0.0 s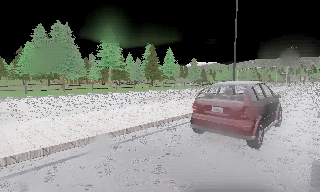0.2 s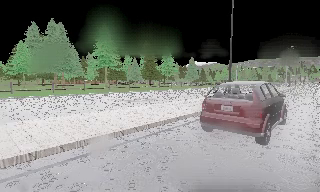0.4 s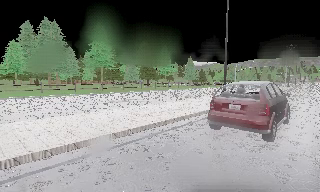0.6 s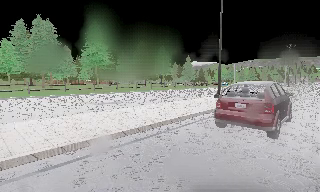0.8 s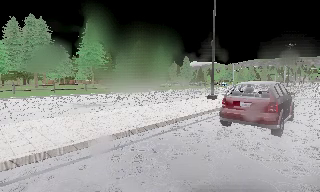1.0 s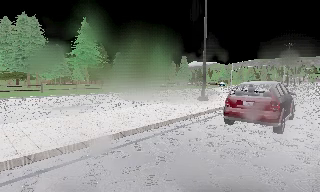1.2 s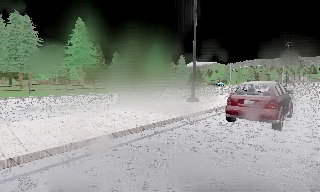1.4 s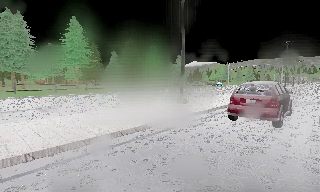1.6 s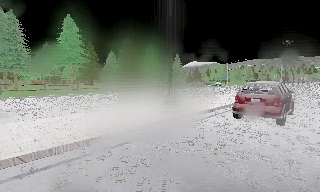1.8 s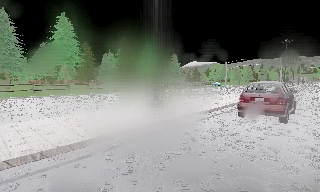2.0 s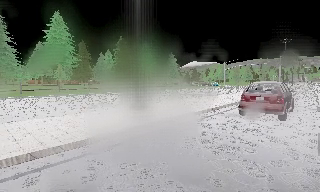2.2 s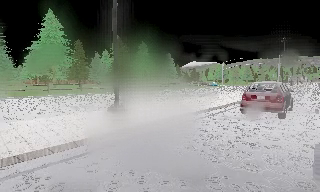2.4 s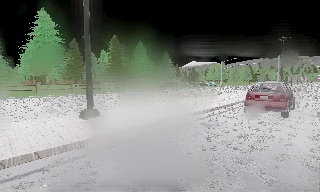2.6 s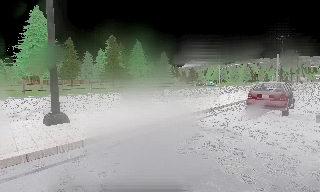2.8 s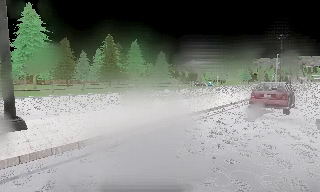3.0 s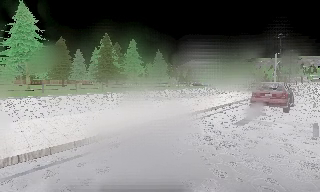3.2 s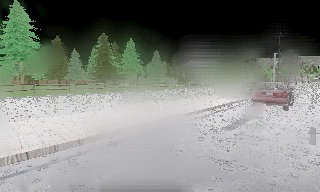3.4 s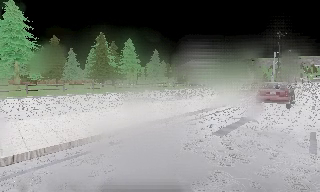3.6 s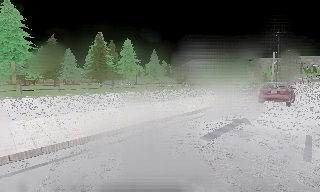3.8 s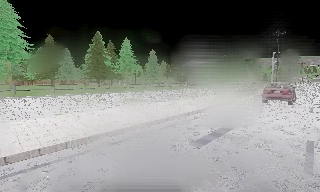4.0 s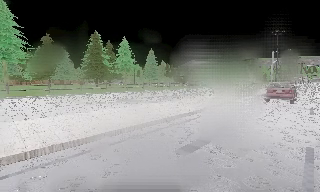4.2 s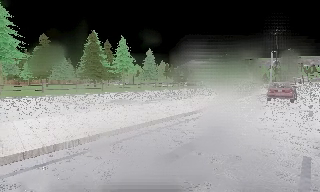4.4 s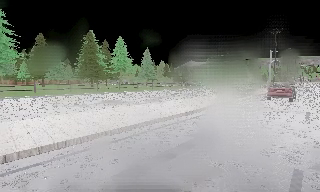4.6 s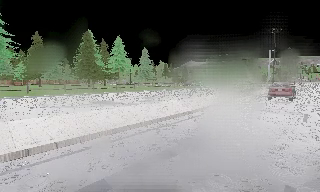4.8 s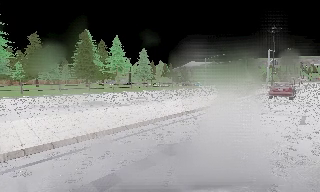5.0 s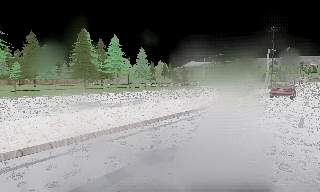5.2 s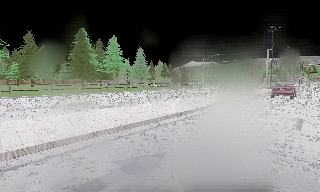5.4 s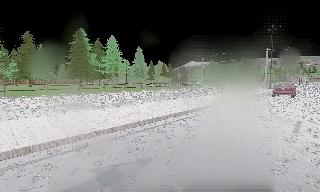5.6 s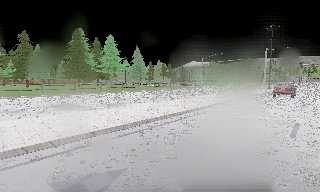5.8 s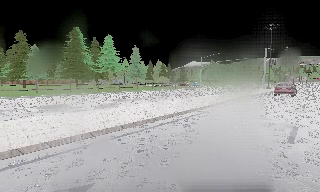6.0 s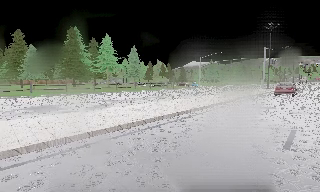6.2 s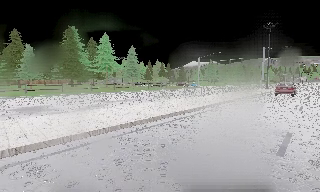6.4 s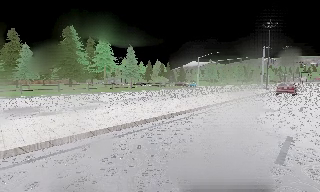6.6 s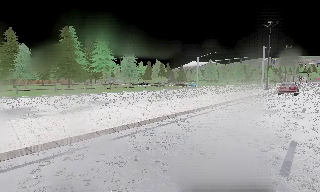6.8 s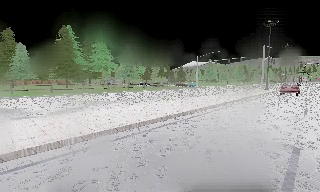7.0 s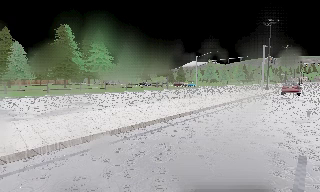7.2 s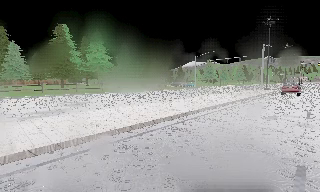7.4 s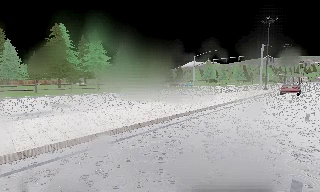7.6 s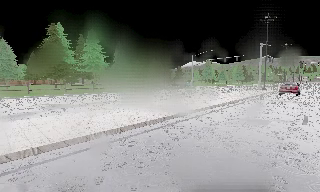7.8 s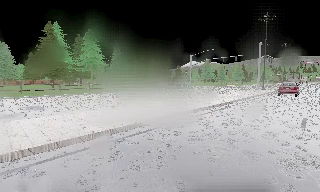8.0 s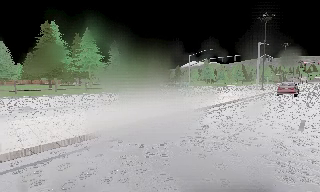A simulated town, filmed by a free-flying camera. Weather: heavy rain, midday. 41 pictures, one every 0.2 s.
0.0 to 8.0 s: The camera travels forward and to its right, about 30 m, so what stands in front looms larger. It loses speed.
The film runs forward here.
